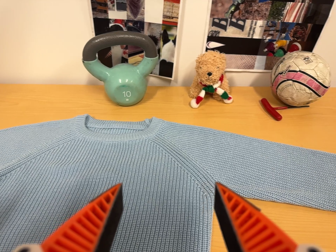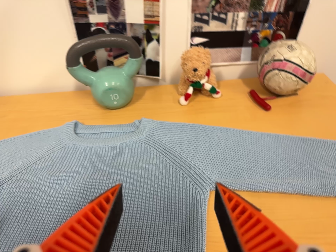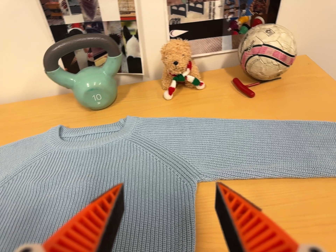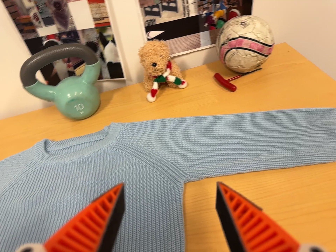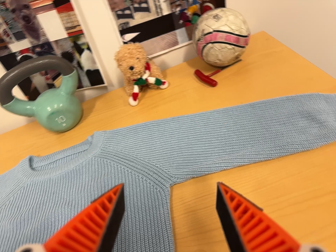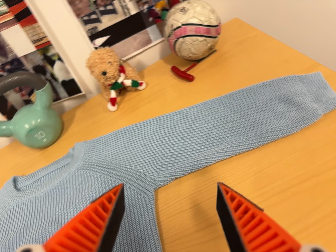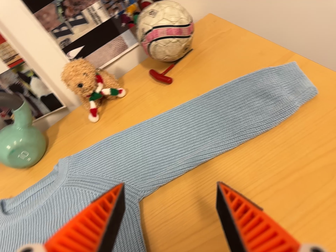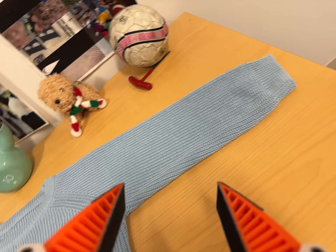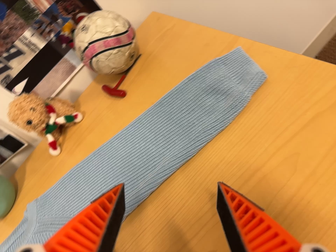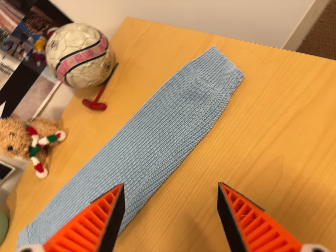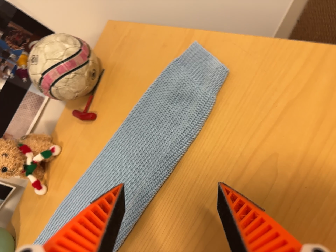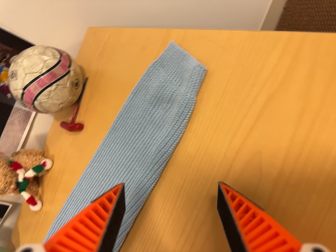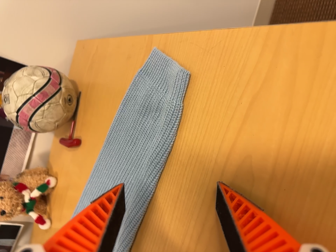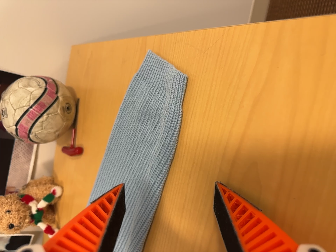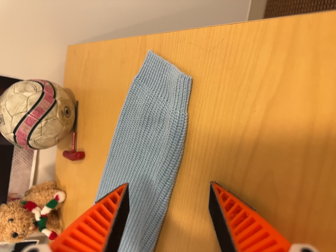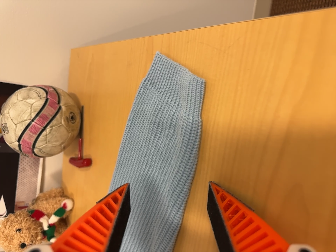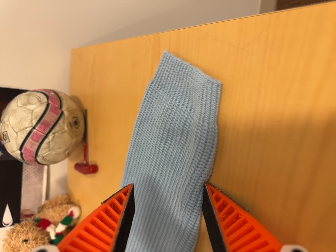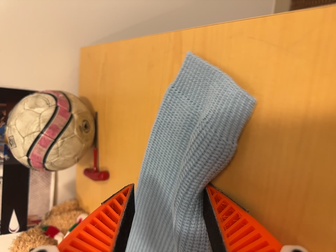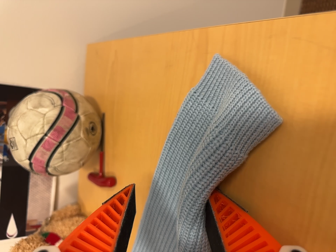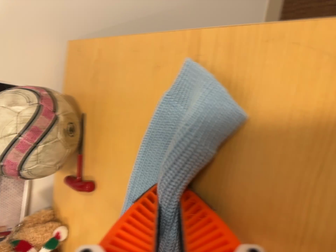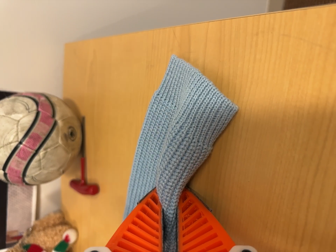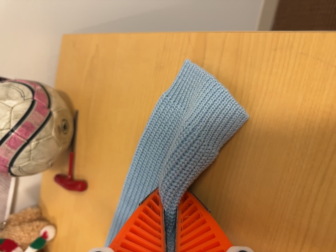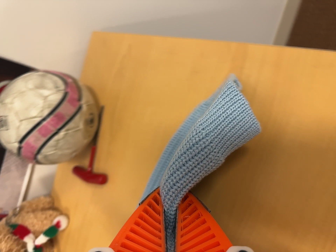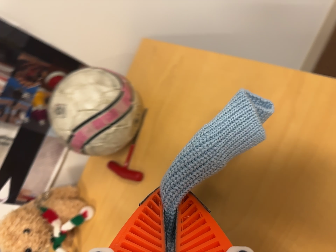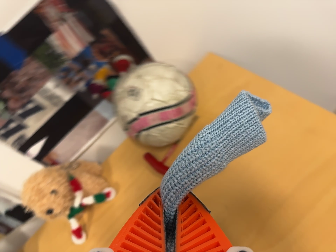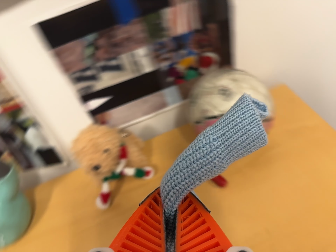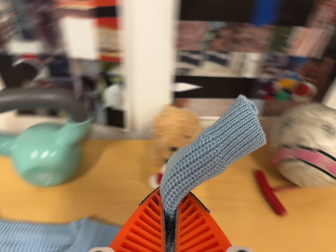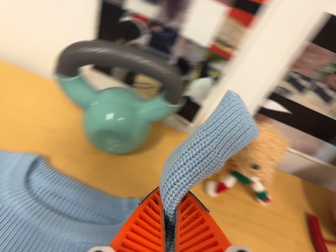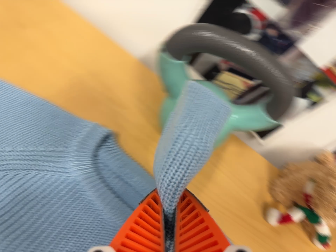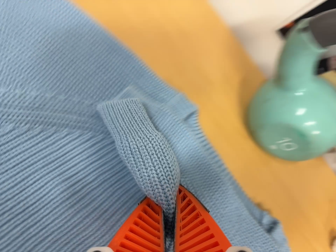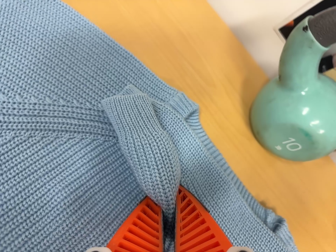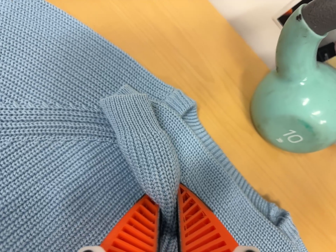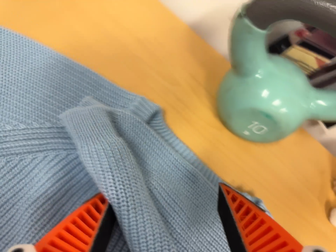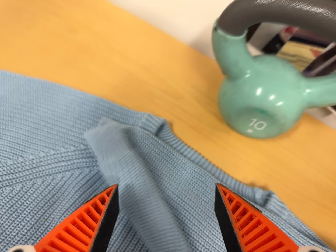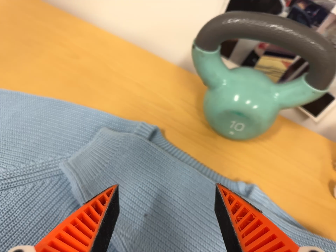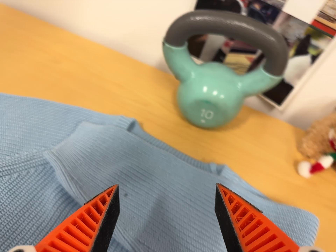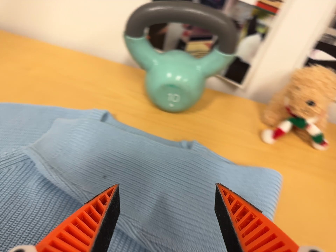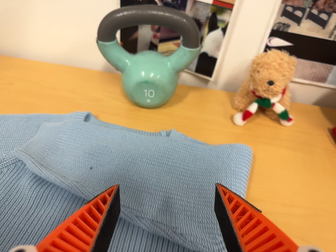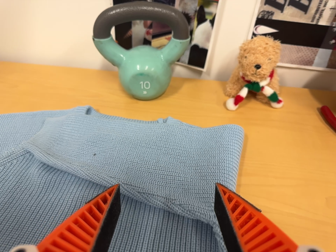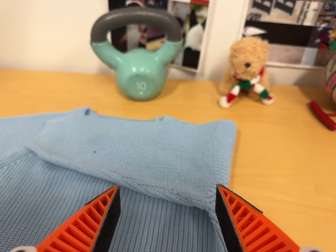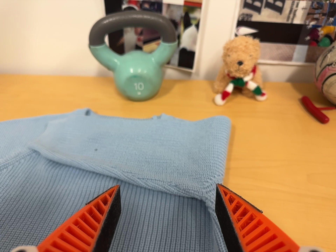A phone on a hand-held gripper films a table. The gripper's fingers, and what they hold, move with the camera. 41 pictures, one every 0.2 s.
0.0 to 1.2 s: The camera travels to its right, about 16 cm, so close, fixed things drift to the left. It rolls about its line of sight by about 35 degrees, and the scene rotates counterclockwise.
1.2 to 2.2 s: The camera travels to its right, forward and toward the top of its view, about 16 cm, so close, fixed things drift to the left. It rolls about its line of sight by about 35 degrees, and the scene rotates counterclockwise.
2.2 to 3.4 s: The camera travels forward and toward the top of its view, about 12 cm, so what stands in front looms larger. It rolls about its line of sight by about 15 degrees, and the scene rotates counterclockwise.
3.4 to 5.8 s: The camera travels to its left, about 70 cm, so close, fixed things drift to the right. It rolls about its line of sight by about 135 degrees, and the scene rotates clockwise.
5.8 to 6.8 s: The camera pans to its left by about 10 degrees. It travels to its right and backward, about 14 cm. Its aim tips toward the top of its view by about 15 degrees, and the scene shifts downward. It rolls about its line of sight by about 25 degrees, and the scene rotates counterclockwise.
6.8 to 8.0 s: The camera travels backward, toward the bottom of its view and to its right, about 22 cm, so what stands in front gets smaller. Its aim tips toward the top of its view by about 10 degrees. It rolls about its line of sight by about 25 degrees, and the scene rotates counterclockwise.
The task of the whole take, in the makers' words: right arm across.
The film runs forward here.
